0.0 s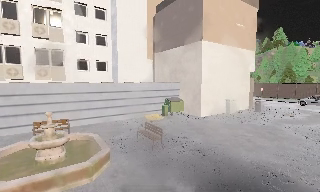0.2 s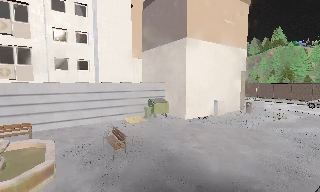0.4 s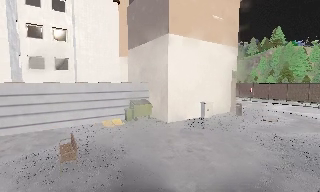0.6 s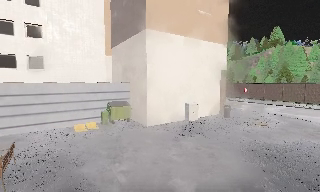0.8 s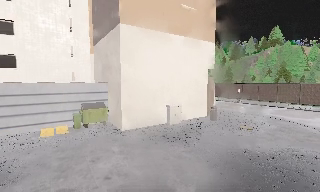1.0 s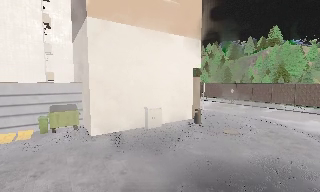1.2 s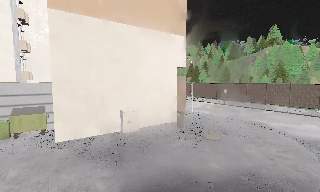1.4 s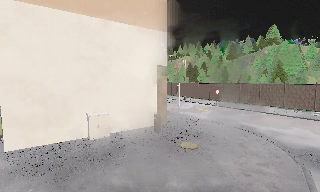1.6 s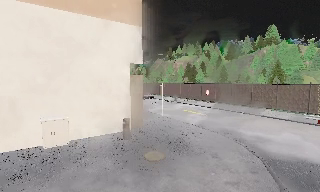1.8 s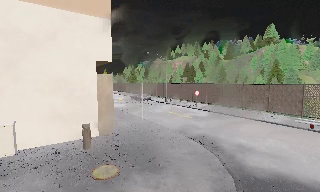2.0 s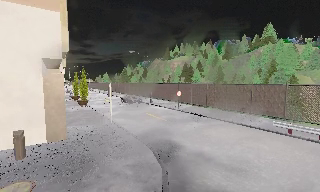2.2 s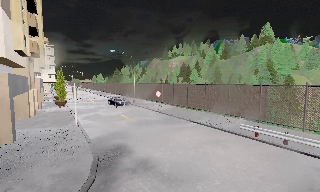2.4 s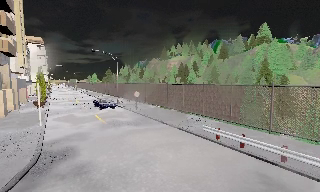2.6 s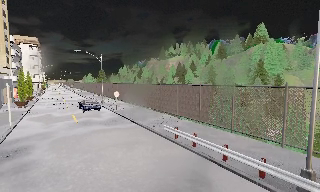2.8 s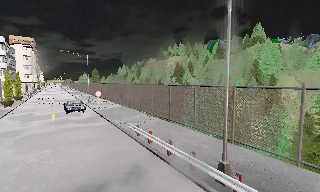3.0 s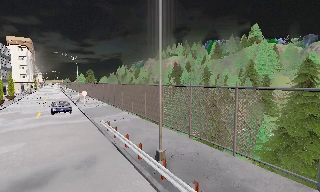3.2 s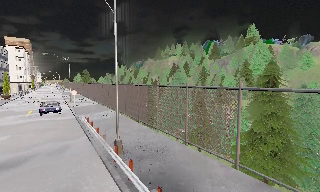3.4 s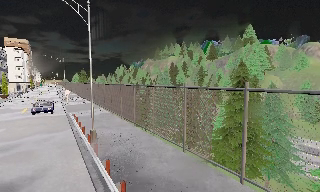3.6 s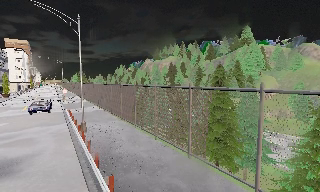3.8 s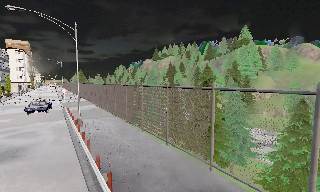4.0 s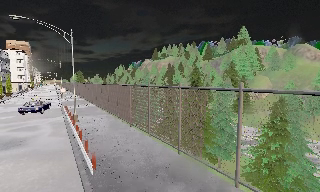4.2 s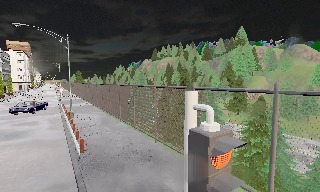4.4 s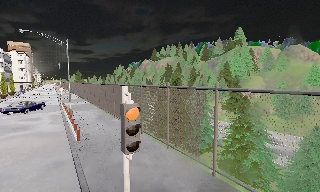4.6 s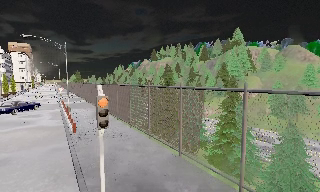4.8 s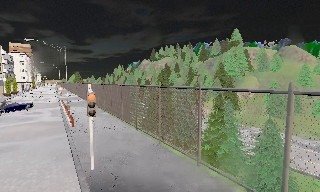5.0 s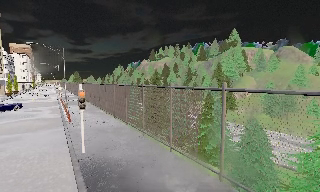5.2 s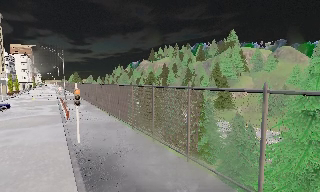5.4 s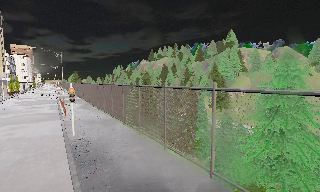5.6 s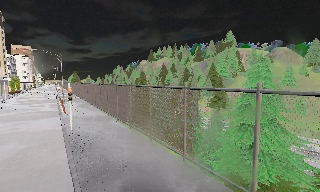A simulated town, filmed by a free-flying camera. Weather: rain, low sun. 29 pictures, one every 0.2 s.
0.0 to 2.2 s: The camera travels to its right and forward, about 25 m, so close, fixed things drift to the left.
2.2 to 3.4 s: The camera travels to its right, about 14 m, so close, fixed things drift to the left.
3.4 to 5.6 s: The camera travels backward and to its right, about 19 m, so what stands in front gets smaller.
The film runs backward here.
